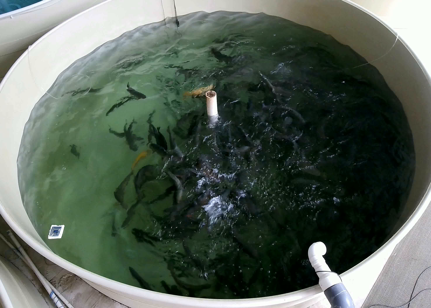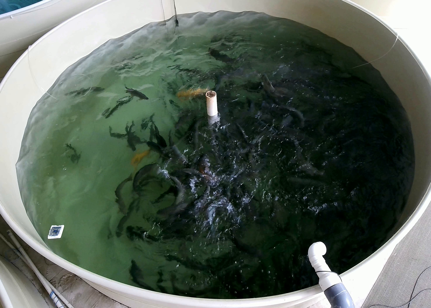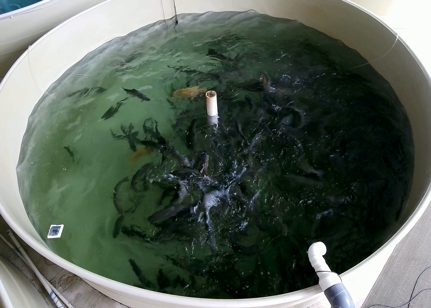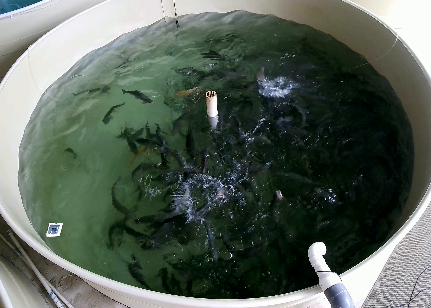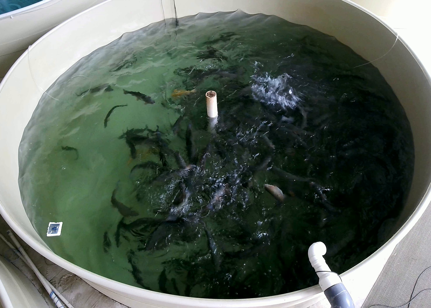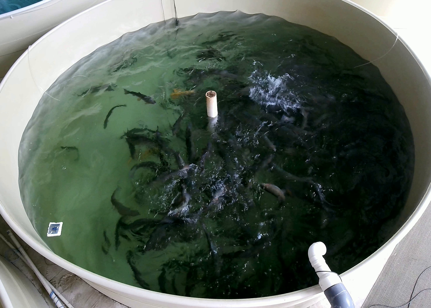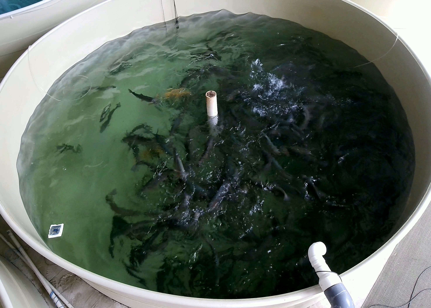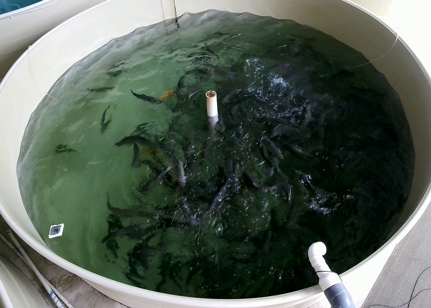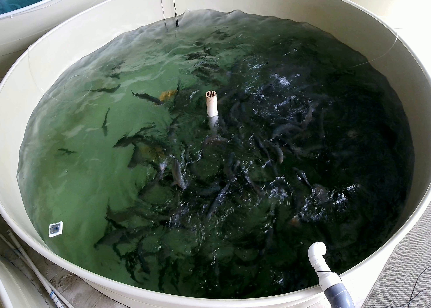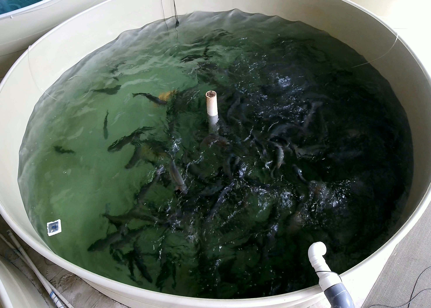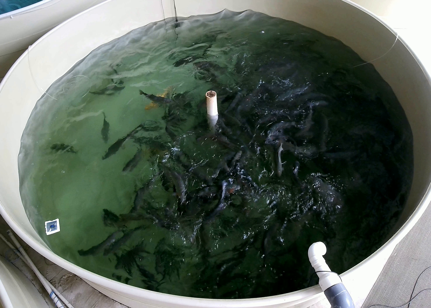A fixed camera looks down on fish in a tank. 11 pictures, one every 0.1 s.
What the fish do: Strong feeding.
